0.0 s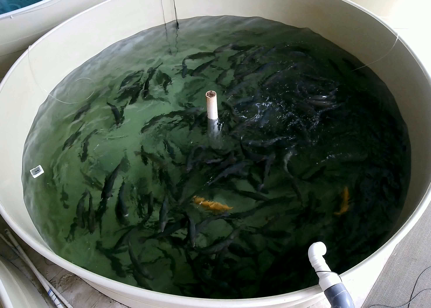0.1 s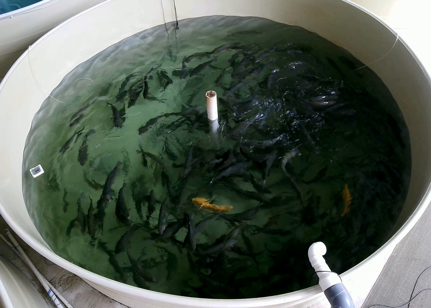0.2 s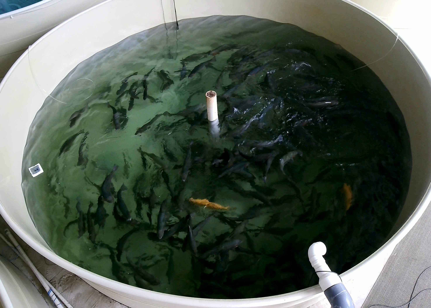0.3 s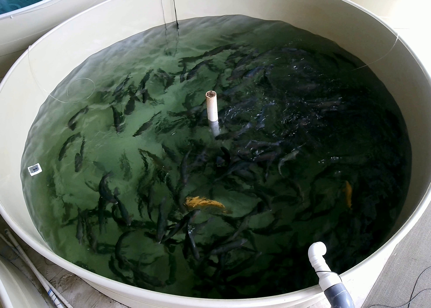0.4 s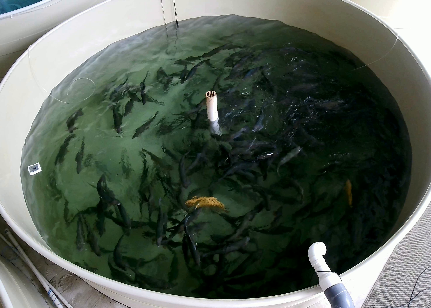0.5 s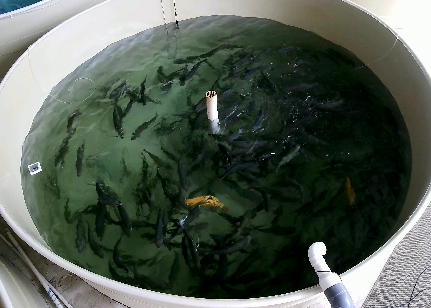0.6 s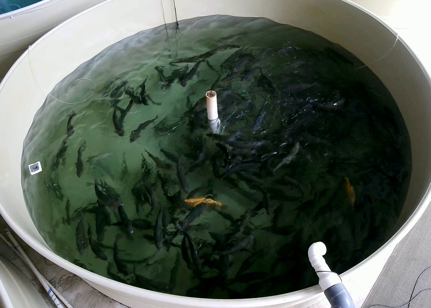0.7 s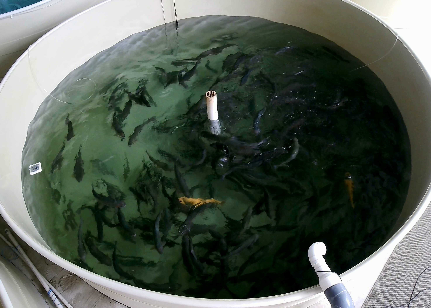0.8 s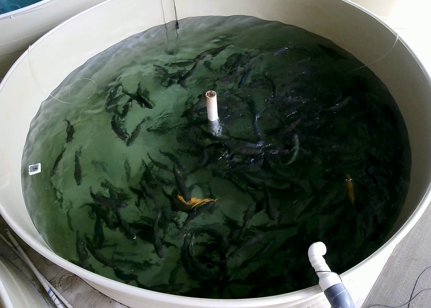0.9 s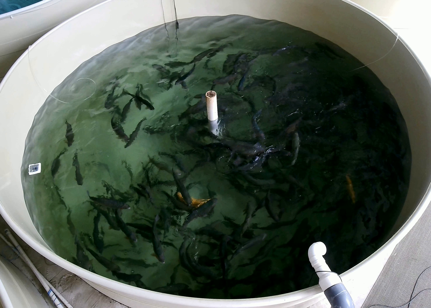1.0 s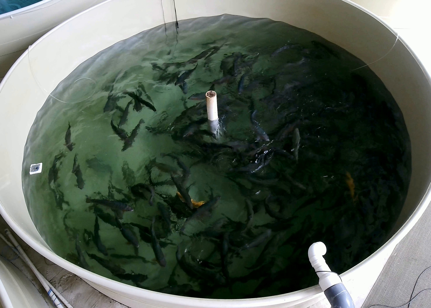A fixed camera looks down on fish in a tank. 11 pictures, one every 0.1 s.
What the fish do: Foraging.
